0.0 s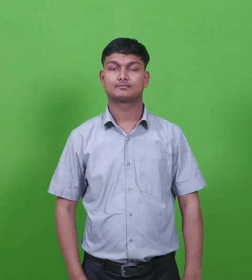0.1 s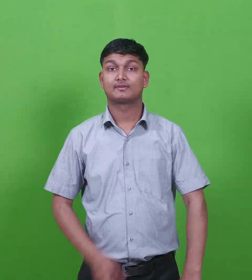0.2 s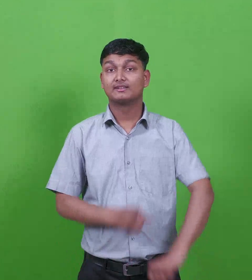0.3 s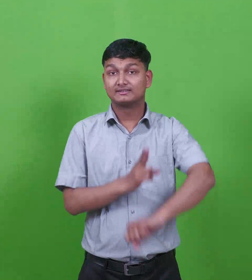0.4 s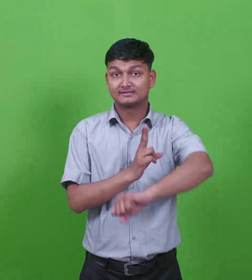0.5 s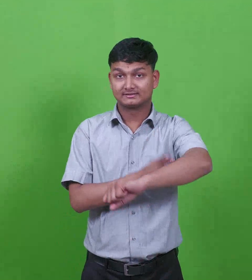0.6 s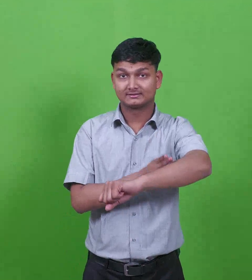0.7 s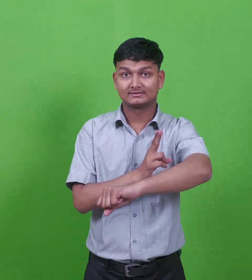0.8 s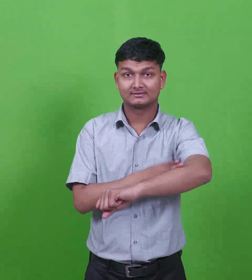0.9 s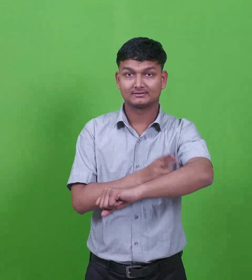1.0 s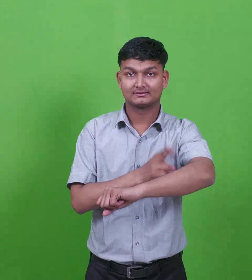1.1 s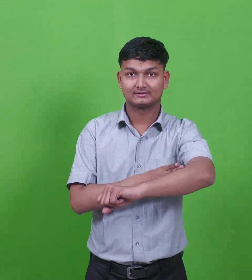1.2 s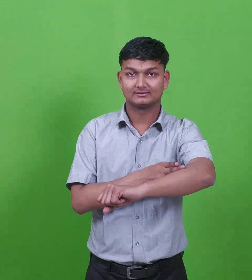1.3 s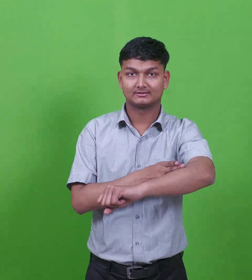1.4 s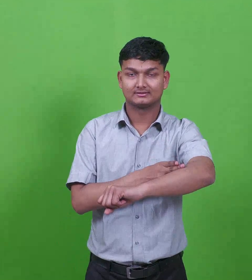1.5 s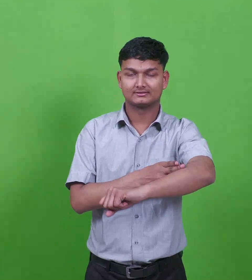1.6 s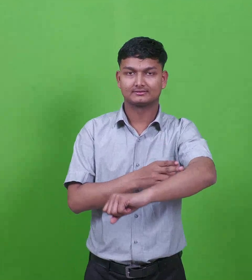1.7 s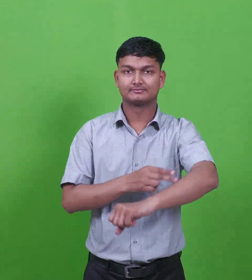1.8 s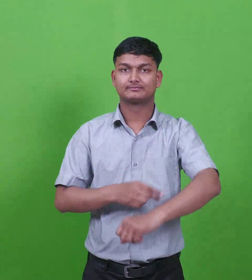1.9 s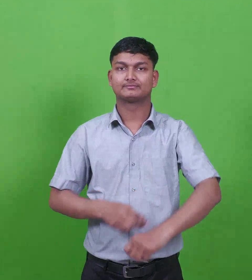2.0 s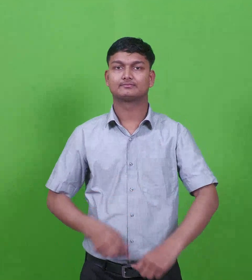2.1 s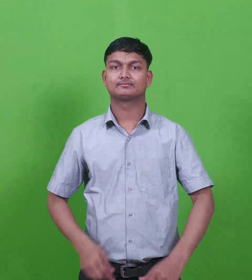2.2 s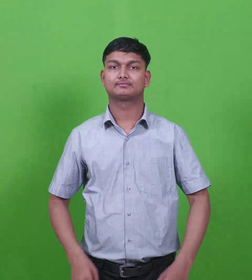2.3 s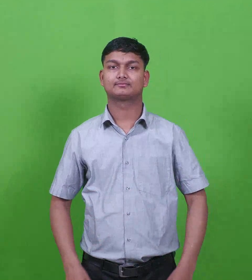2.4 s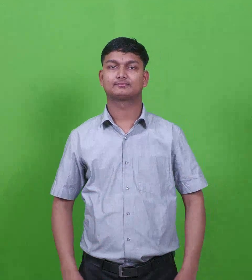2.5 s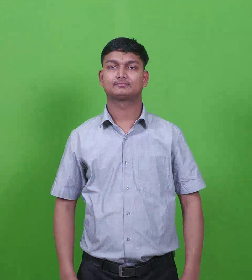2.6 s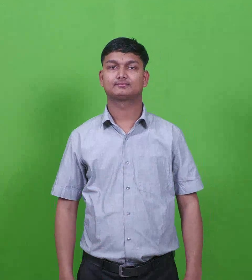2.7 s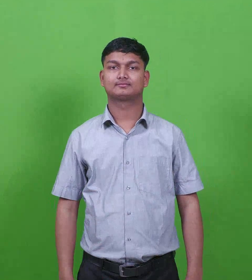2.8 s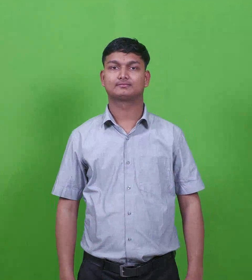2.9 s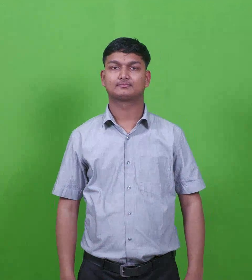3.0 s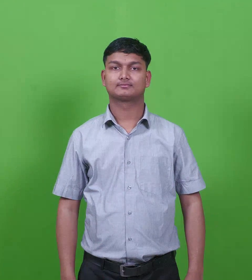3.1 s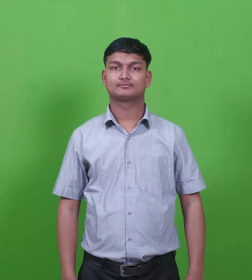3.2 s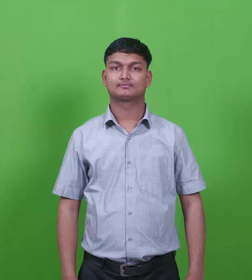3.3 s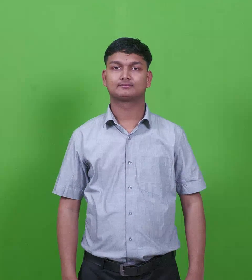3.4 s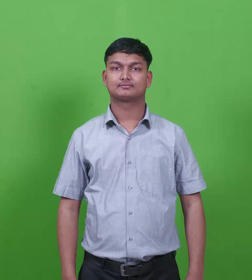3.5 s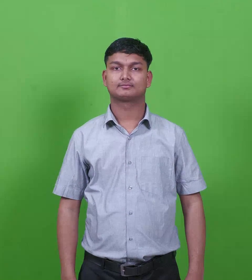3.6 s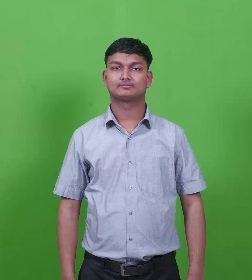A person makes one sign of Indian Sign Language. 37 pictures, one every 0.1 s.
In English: bartholomew-1
